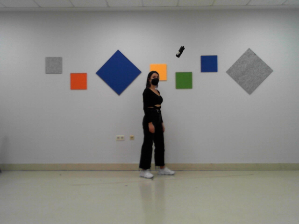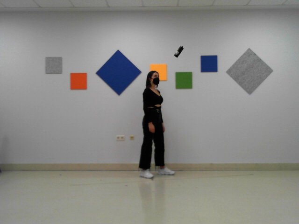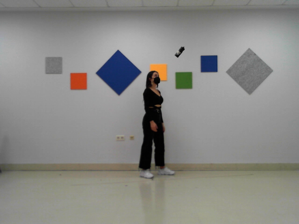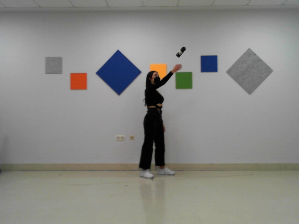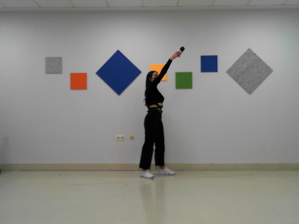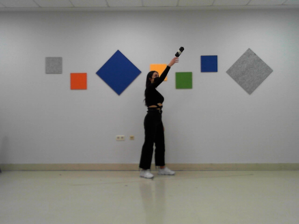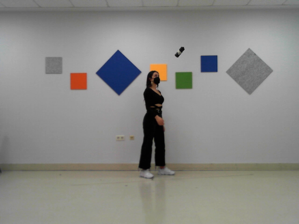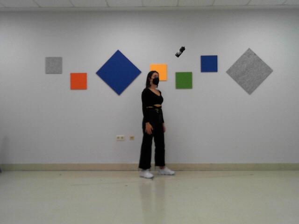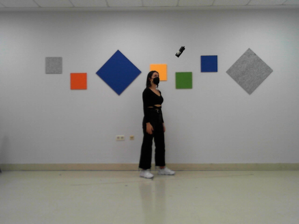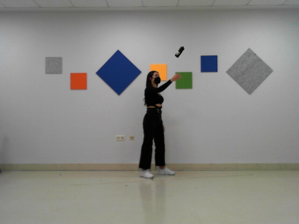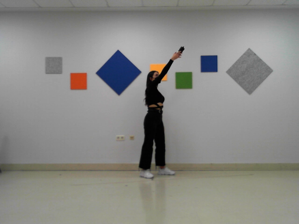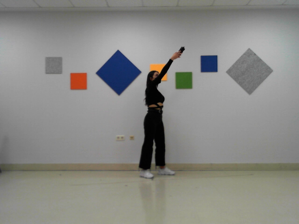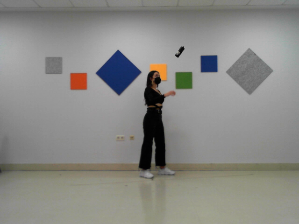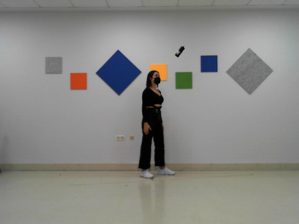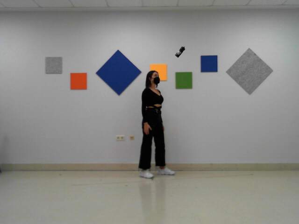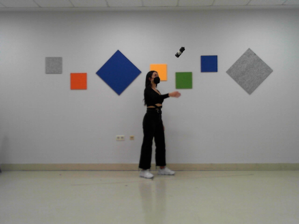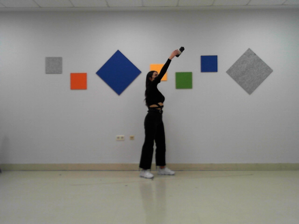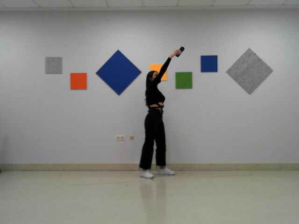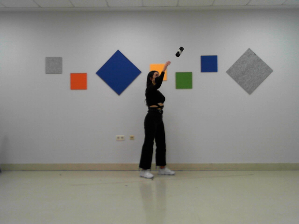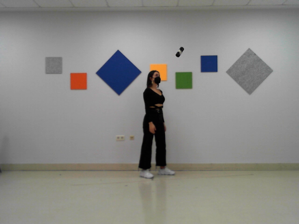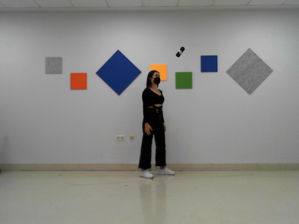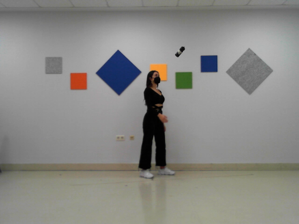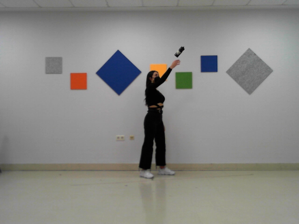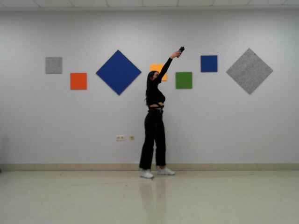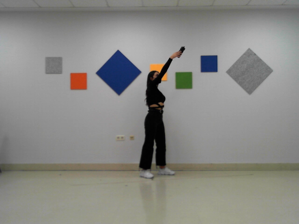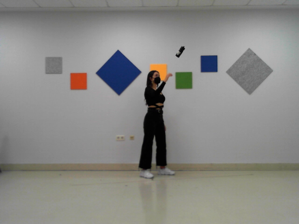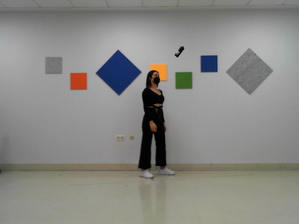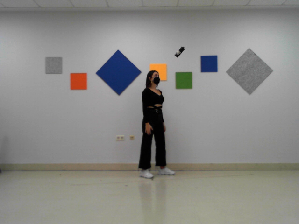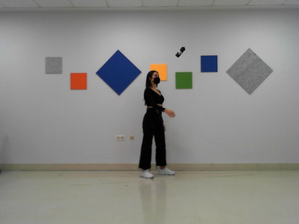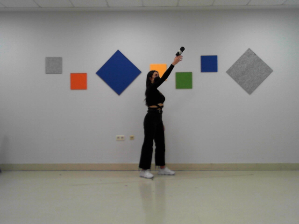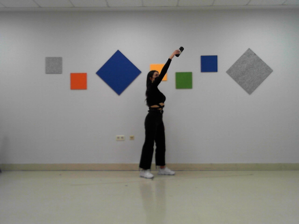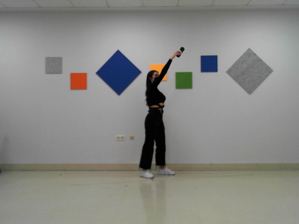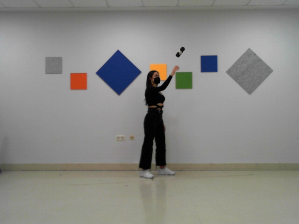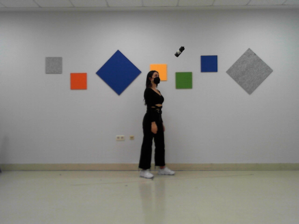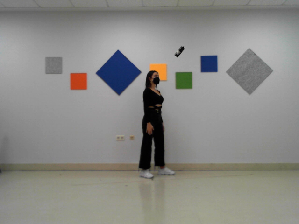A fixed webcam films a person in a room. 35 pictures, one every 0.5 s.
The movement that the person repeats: Reach up for a bottle in a high position, right hand.
